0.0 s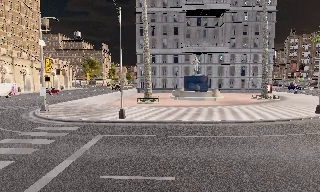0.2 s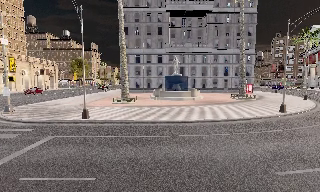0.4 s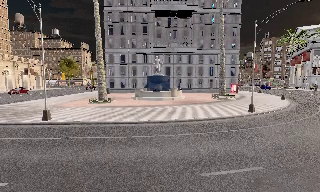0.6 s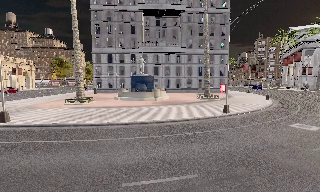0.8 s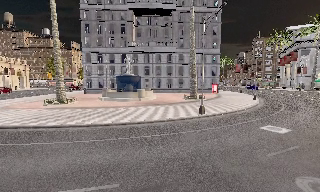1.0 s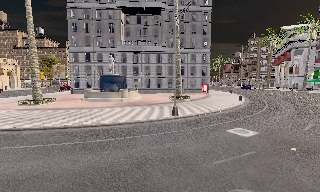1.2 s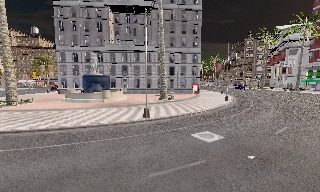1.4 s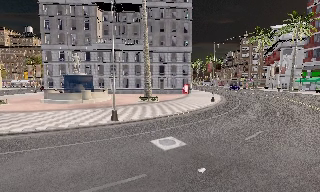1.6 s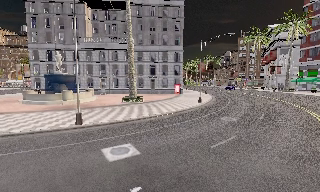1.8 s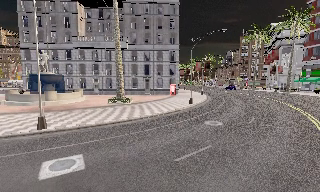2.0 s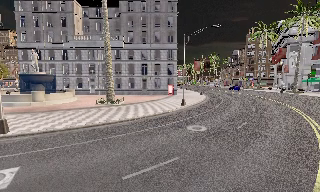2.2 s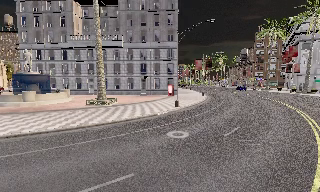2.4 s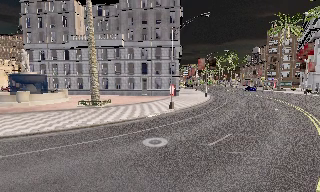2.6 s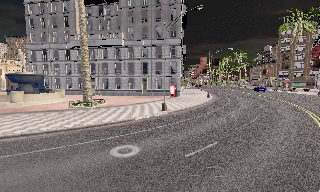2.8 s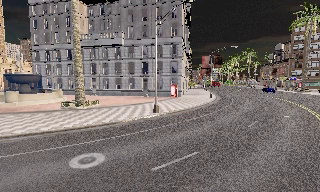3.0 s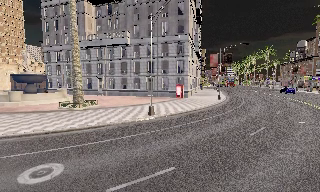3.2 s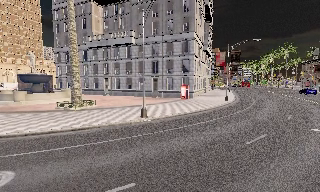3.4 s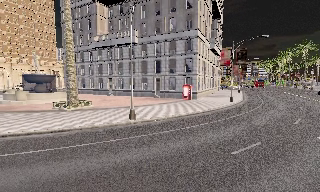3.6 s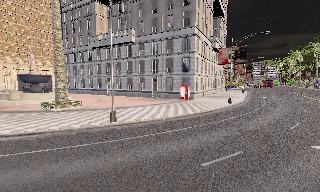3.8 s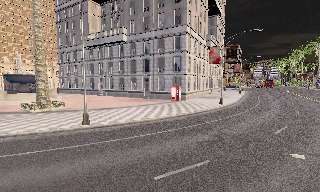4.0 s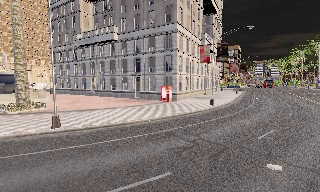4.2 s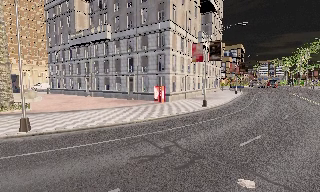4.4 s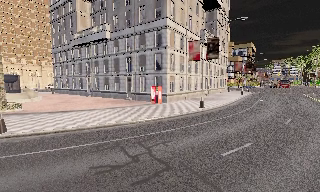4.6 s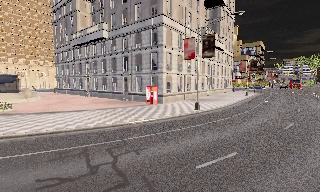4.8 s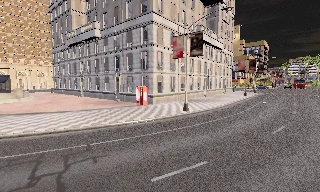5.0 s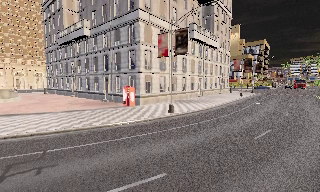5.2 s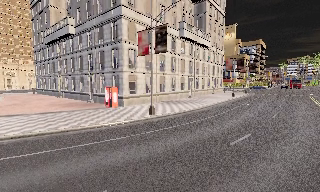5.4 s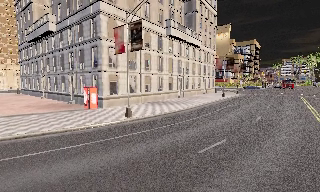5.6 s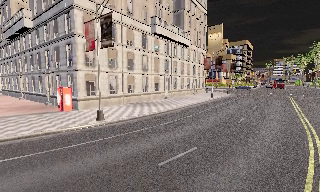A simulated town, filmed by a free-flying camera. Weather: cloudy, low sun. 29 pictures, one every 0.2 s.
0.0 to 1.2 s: The camera travels to its right, about 13 m, so close, fixed things drift to the left.
1.2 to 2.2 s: The camera travels to its right and forward, about 10 m, so close, fixed things drift to the left.
2.2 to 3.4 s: The camera pans to its left, which is counterclockwise from overhead, by about 25 degrees. It travels to its right and forward, about 11 m.
3.4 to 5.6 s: The camera travels to its right and forward, about 18 m, so close, fixed things drift to the left.
The film runs backward here.
